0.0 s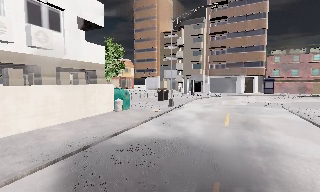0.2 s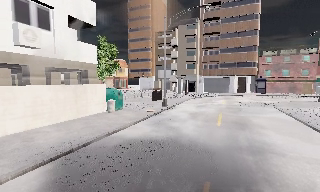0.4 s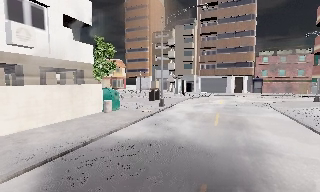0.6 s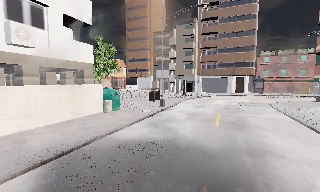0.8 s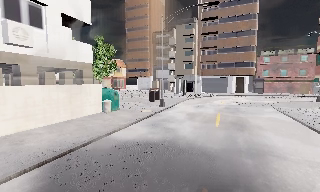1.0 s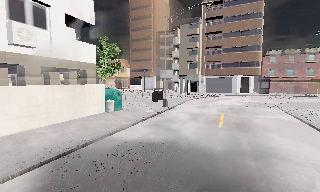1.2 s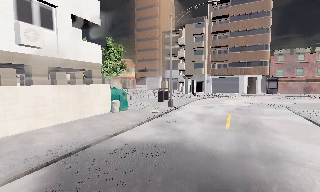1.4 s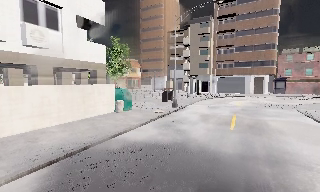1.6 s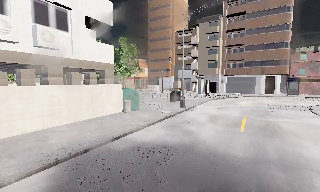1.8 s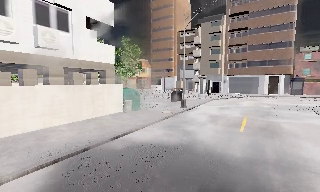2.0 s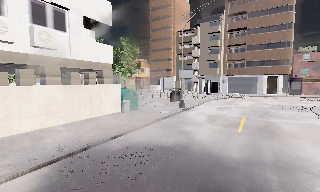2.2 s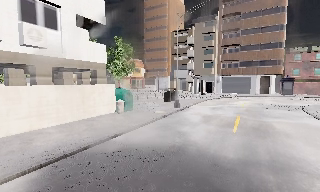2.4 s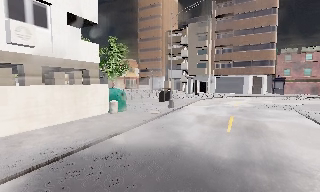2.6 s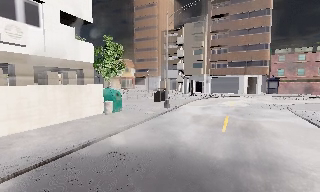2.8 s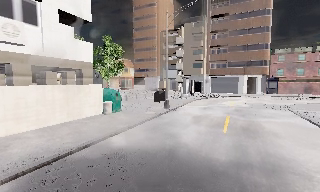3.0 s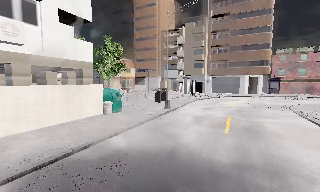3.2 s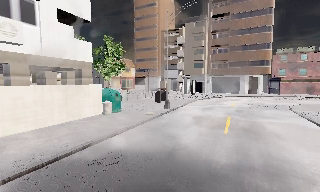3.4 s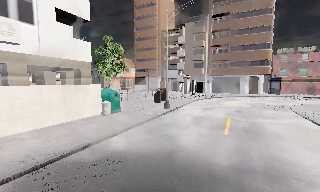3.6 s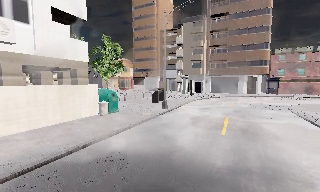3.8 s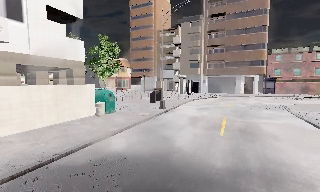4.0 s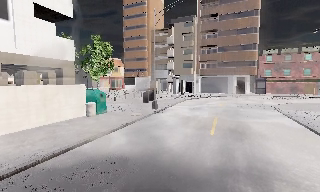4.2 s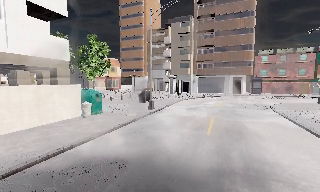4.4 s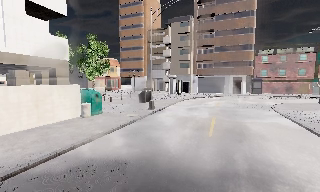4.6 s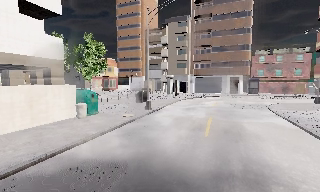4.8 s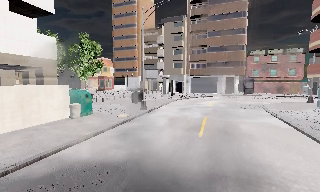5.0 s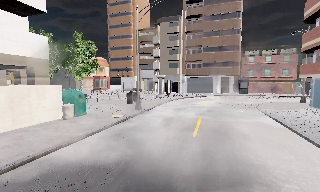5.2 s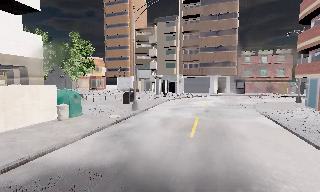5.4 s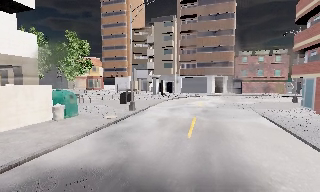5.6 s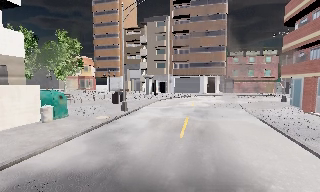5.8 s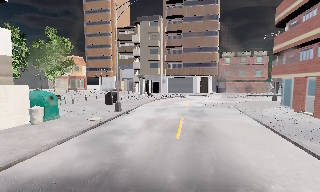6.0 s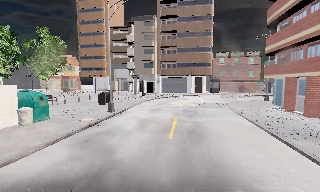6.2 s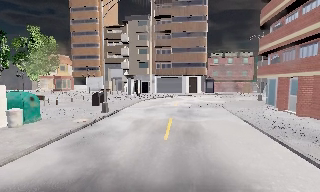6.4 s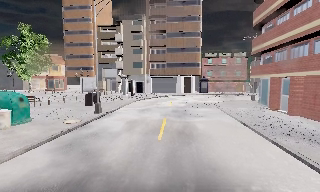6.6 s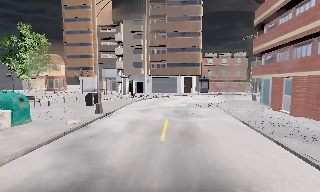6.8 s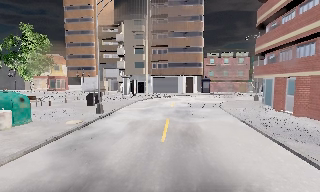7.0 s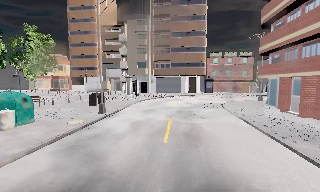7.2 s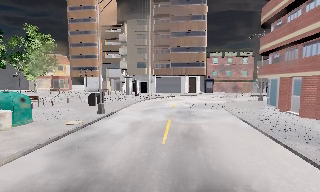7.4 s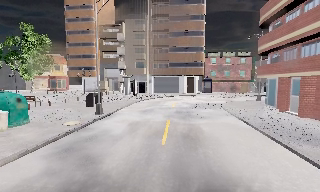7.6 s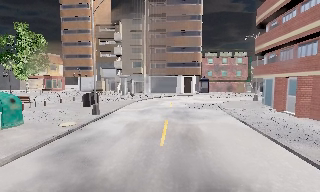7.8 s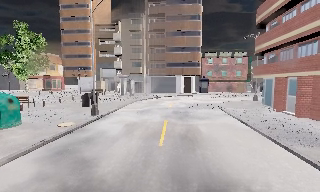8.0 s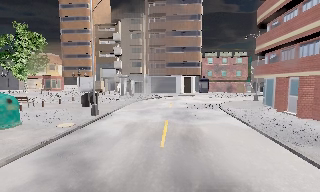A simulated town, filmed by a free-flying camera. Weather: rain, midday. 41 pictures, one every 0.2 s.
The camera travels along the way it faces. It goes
forward.
0.0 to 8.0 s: The camera swings to its right by about 20 degrees, and the scene slides to the left. It travels forward and to its right, about 3 m, so what stands in front looms larger.
The film runs forward here.
